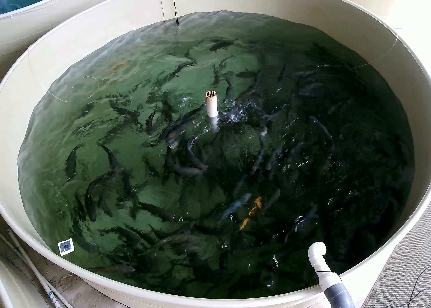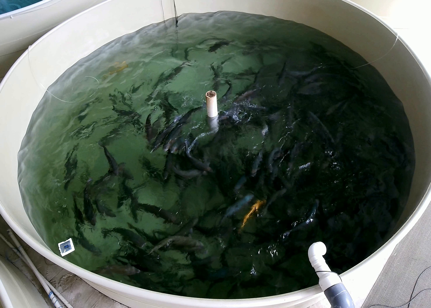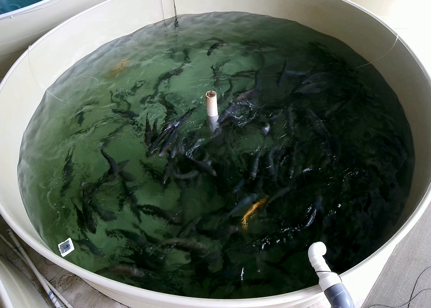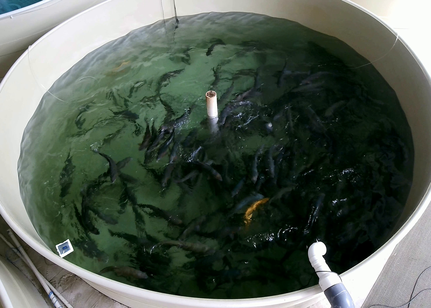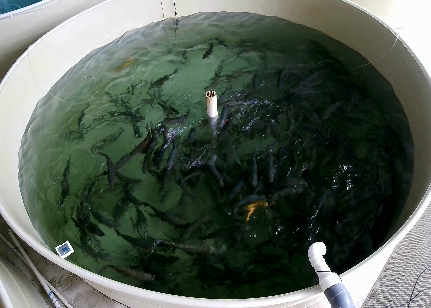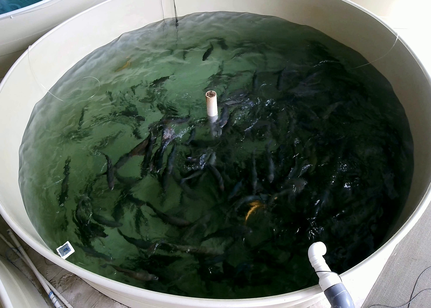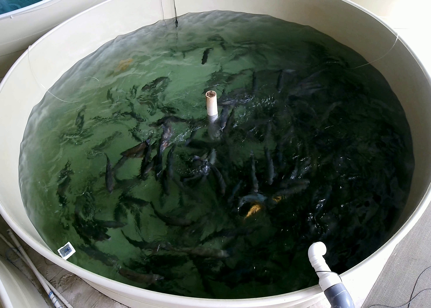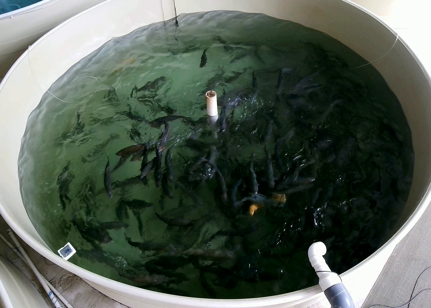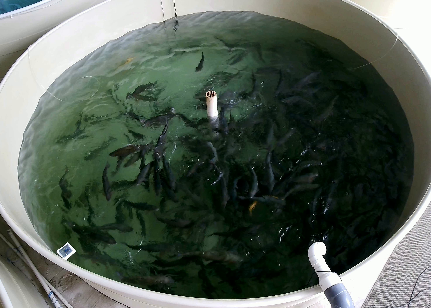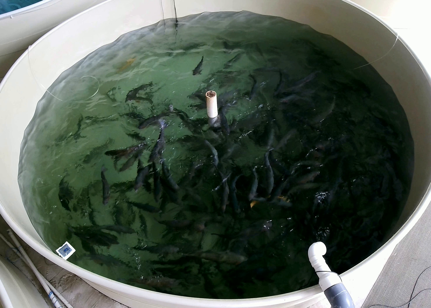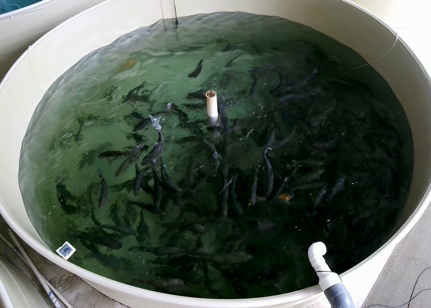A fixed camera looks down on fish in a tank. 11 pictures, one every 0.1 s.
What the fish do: Foraging.
